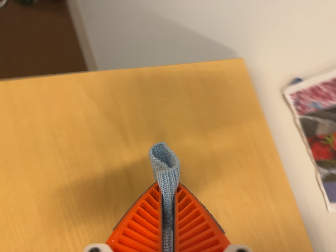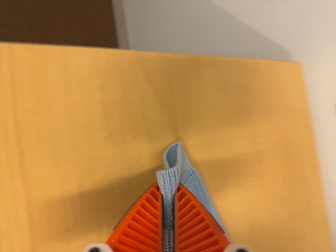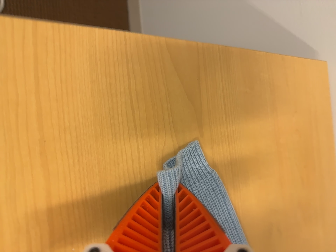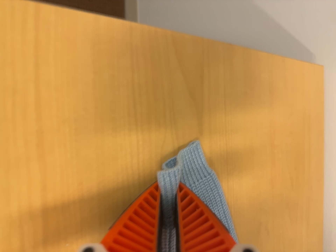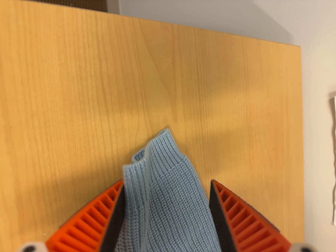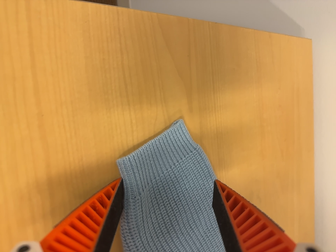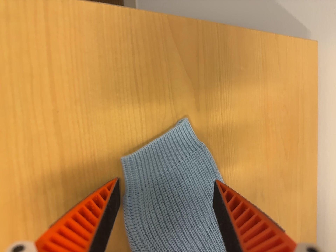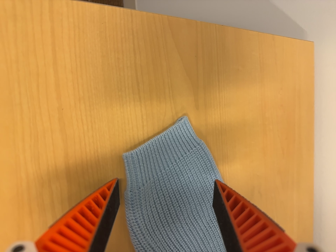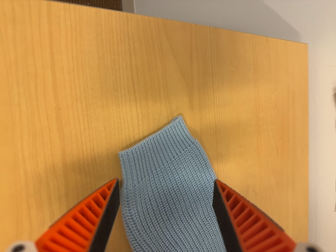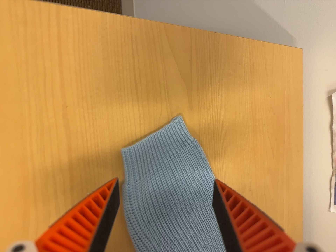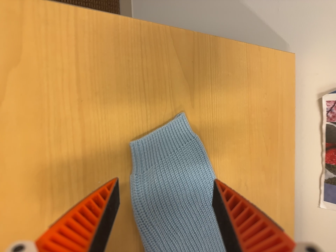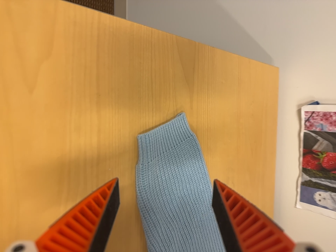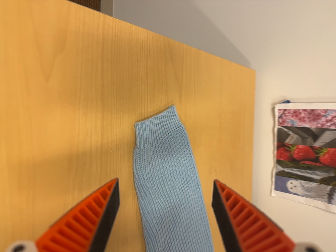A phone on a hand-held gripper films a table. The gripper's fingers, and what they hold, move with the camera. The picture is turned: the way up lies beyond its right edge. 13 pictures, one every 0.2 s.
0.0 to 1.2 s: The camera travels to its left, about 8 cm, so close, fixed things drift to the right. Its aim tips toward the bottom of its view by about 10 degrees, and the scene shifts upward. It rolls about its line of sight by about 15 degrees, and the scene rotates clockwise.
1.2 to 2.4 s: The camera pans to its right by about 10 degrees. It travels backward, to its left and toward the bottom of its view, about 14 cm, so what stands in front gets smaller.
The film runs backward here.
